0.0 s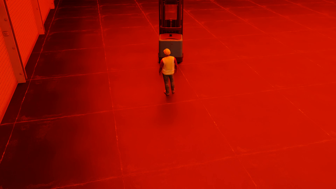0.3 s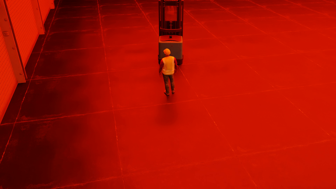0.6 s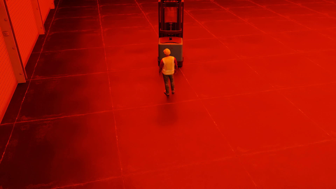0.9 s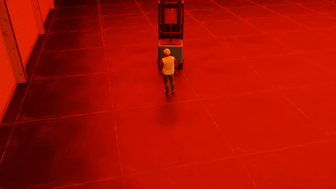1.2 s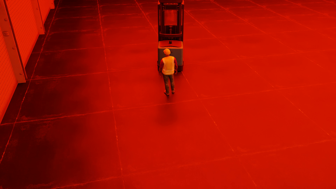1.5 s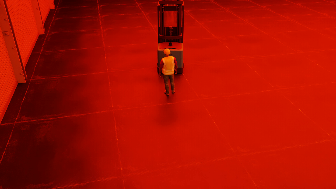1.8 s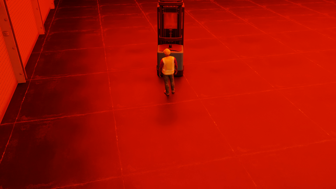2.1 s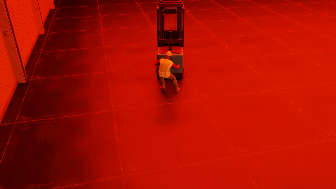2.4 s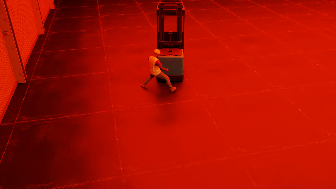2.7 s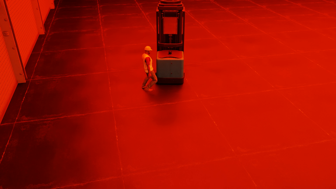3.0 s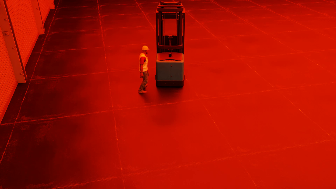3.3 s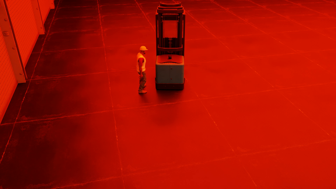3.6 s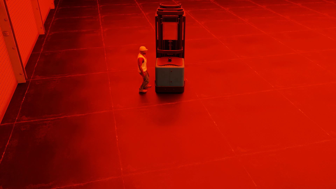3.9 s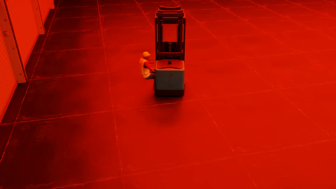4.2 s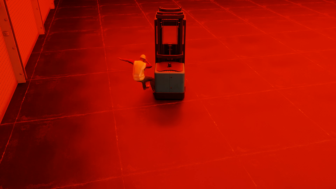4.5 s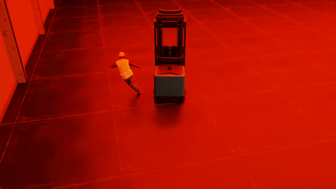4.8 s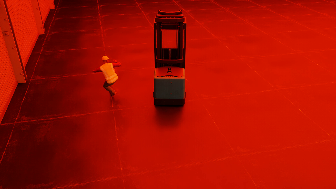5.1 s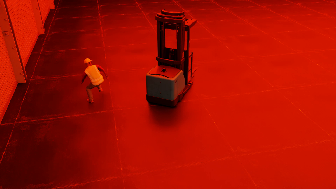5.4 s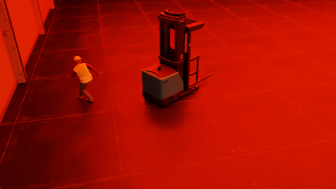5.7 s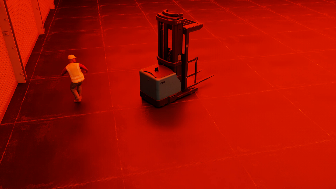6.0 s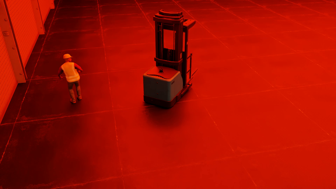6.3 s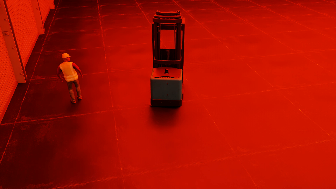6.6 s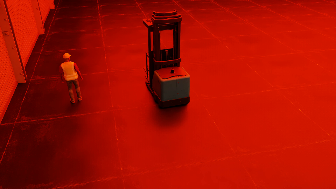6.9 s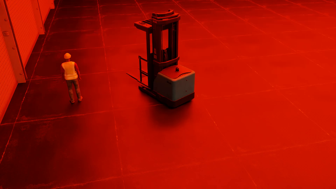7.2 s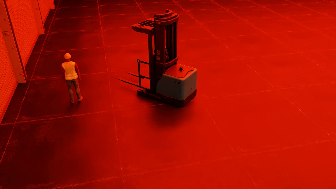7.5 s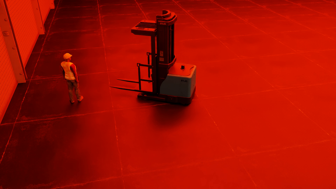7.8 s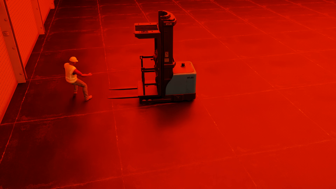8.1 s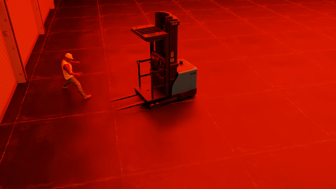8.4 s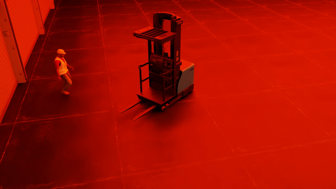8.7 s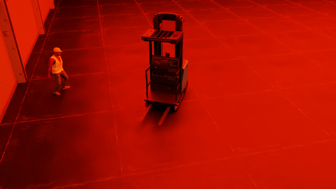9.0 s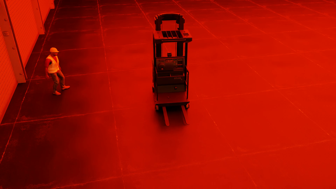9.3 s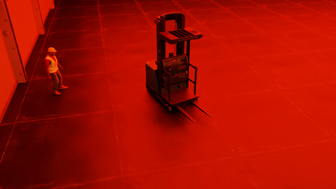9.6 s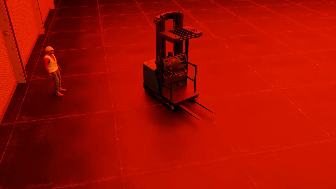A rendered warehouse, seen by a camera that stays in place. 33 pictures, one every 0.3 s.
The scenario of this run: Near miss between a forklift and a person.
